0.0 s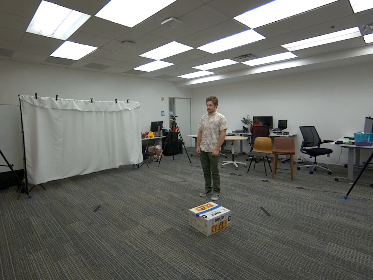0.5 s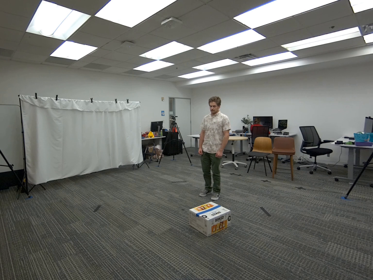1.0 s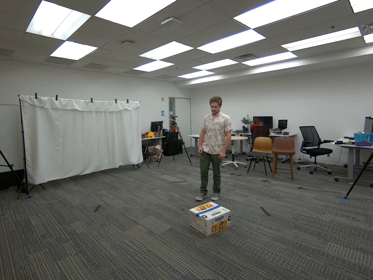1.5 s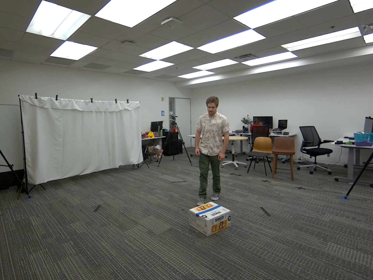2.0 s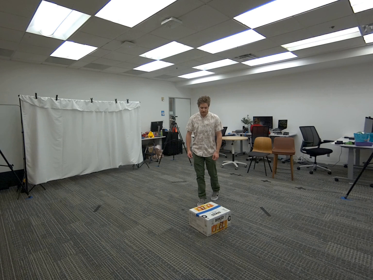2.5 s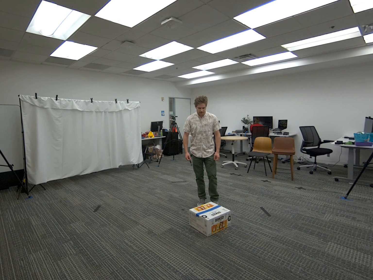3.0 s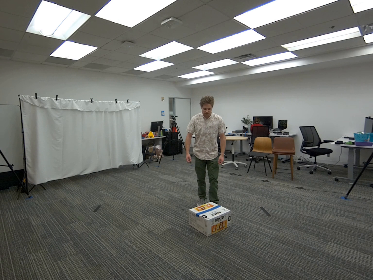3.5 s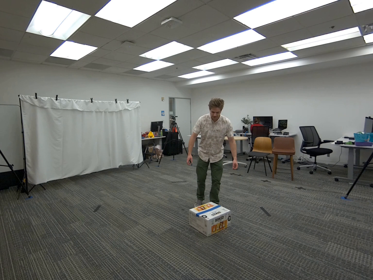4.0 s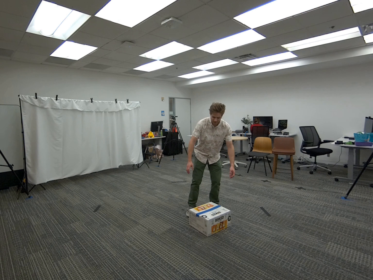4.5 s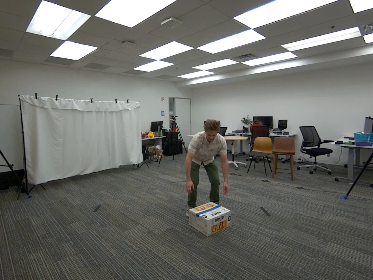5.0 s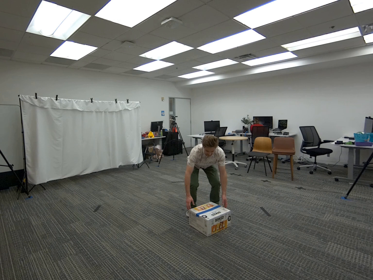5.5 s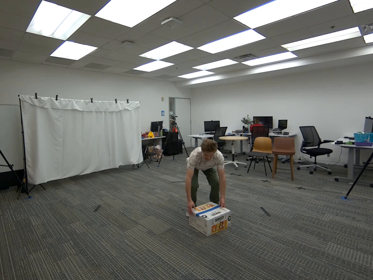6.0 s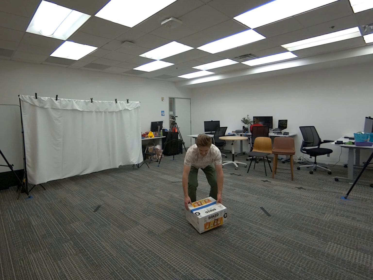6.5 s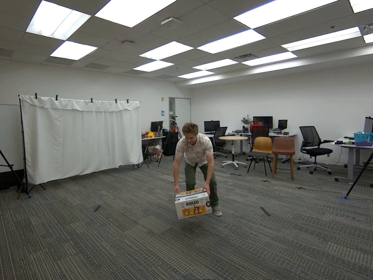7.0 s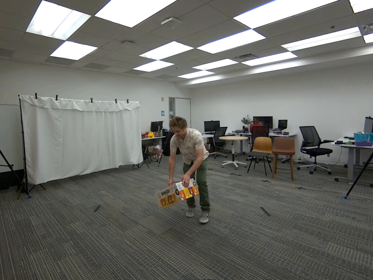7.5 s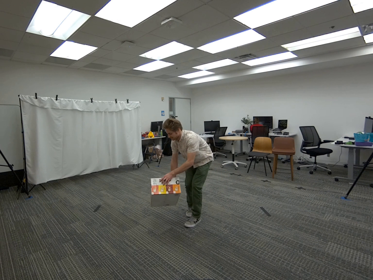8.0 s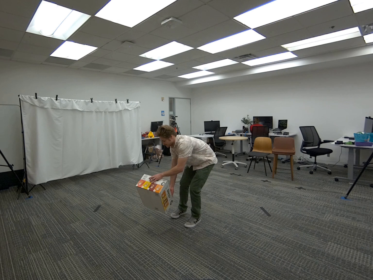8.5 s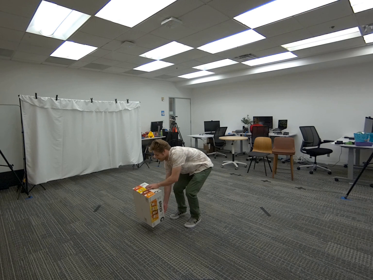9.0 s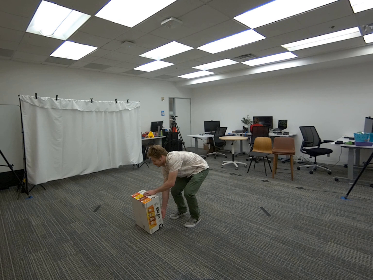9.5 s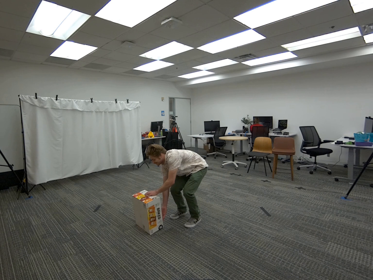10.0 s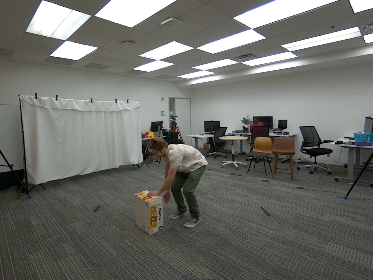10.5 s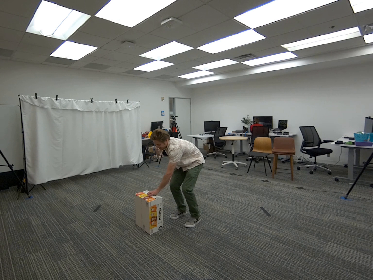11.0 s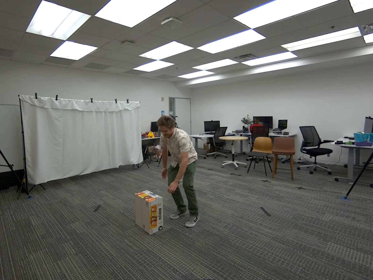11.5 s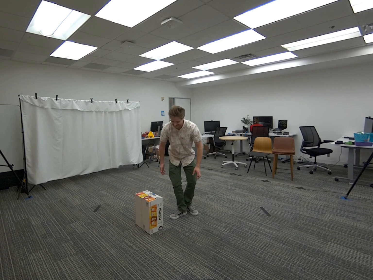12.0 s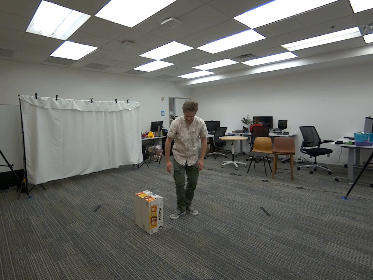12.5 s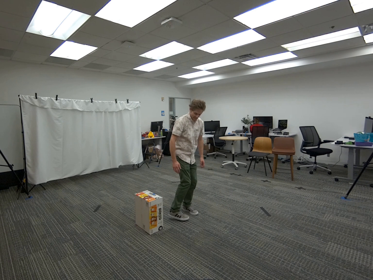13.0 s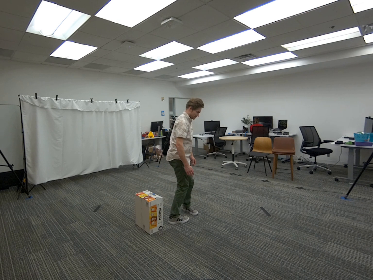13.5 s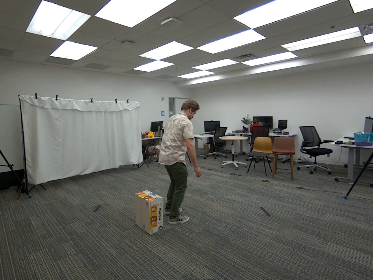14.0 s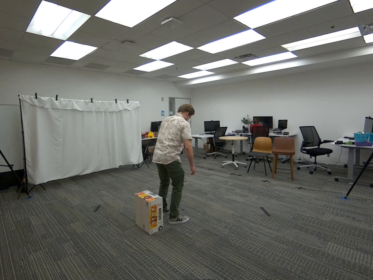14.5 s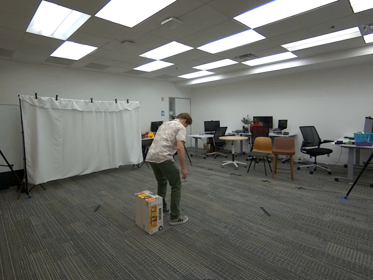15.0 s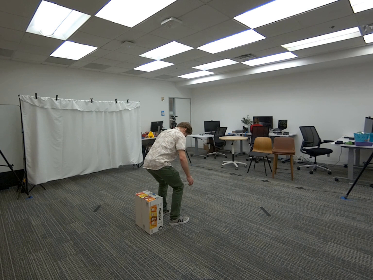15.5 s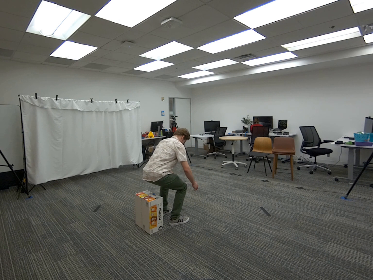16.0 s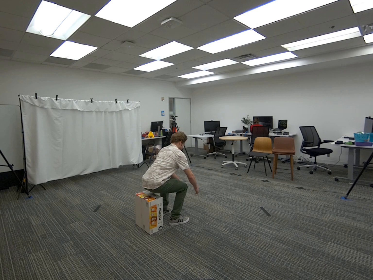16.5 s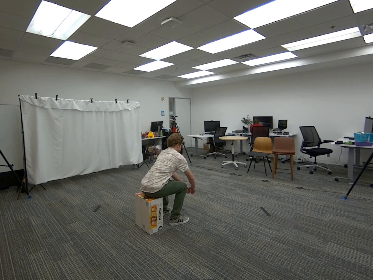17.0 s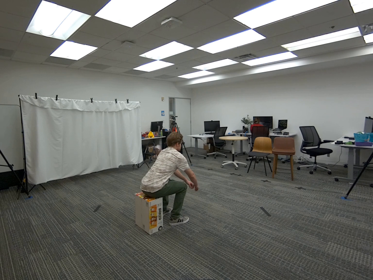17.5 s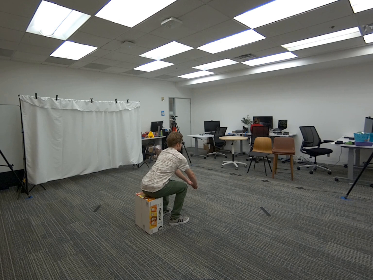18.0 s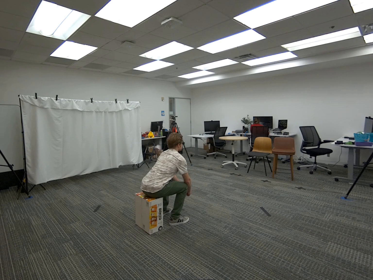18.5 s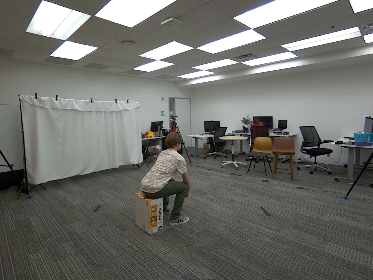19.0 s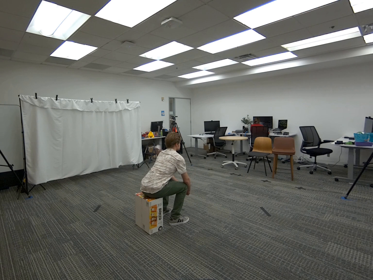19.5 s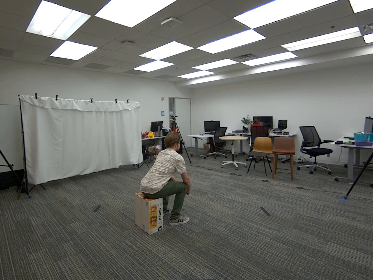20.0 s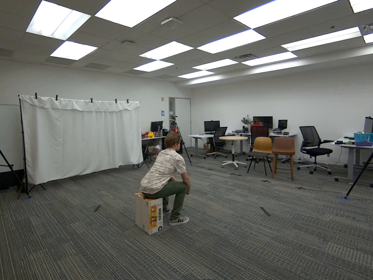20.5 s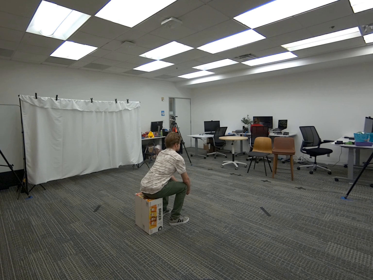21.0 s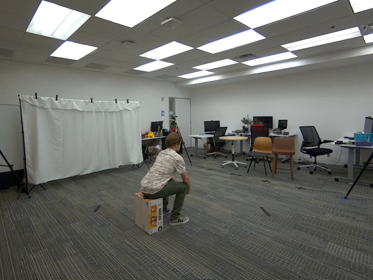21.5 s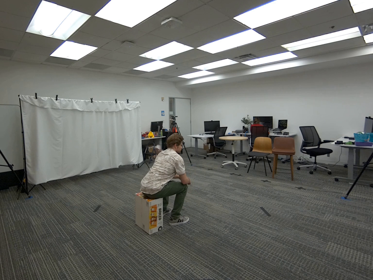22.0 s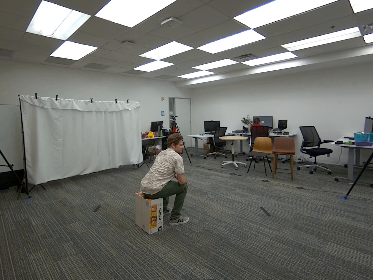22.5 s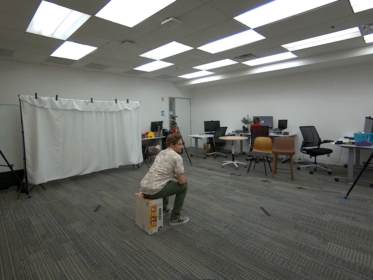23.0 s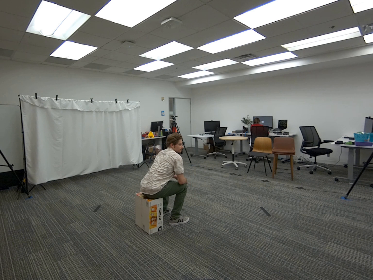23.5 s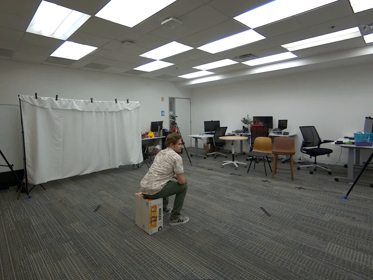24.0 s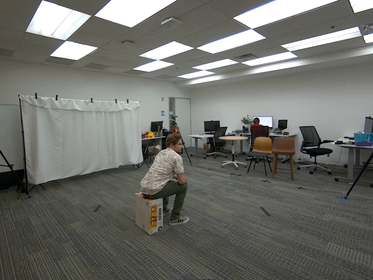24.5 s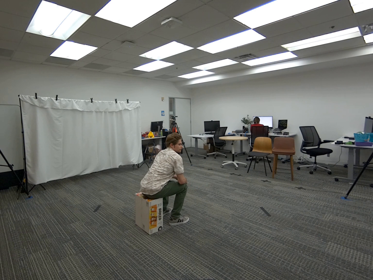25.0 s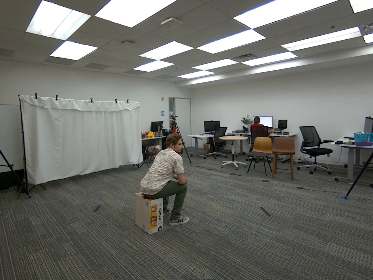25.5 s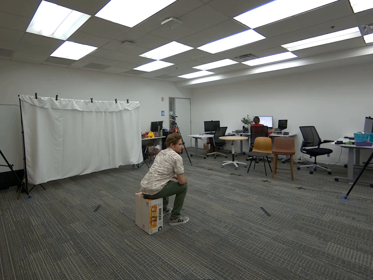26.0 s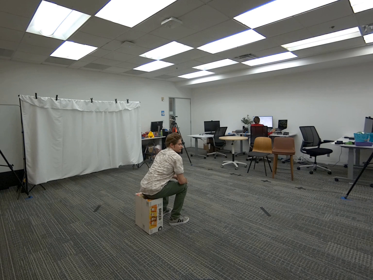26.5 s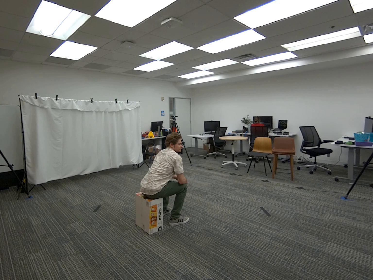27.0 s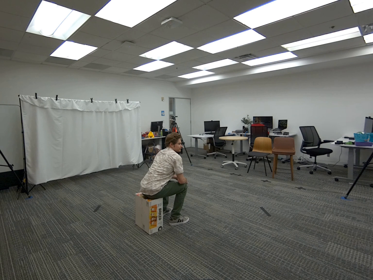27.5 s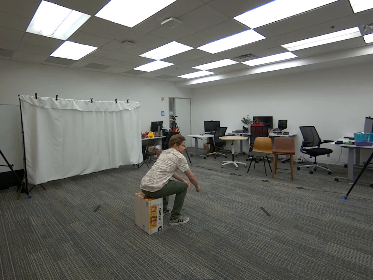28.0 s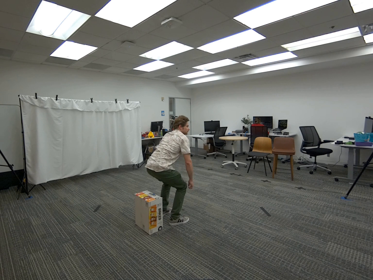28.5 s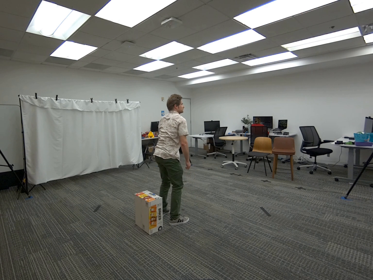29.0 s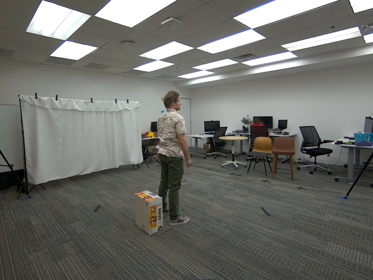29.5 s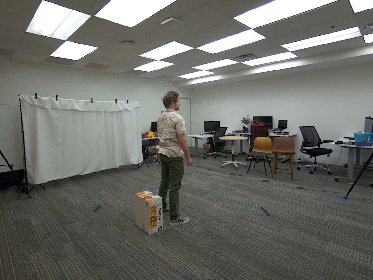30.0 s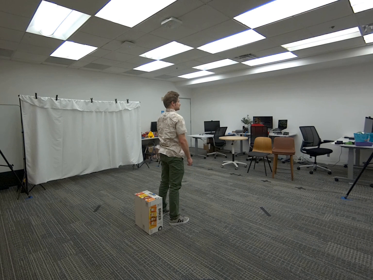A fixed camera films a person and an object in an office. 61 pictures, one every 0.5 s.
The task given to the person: Walk over to the snack box. Place it on its side and lightly sit down on the box until the end of sequence. Stand up when finished.
